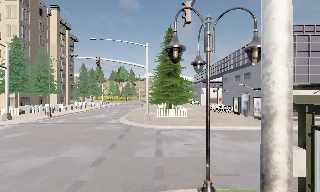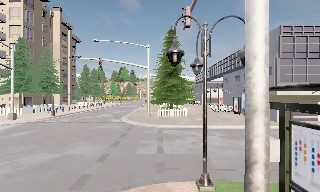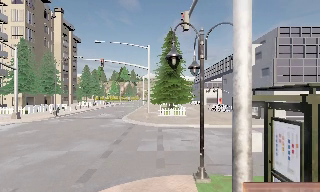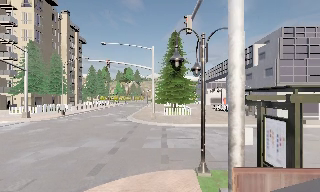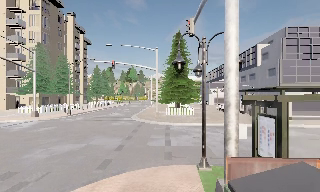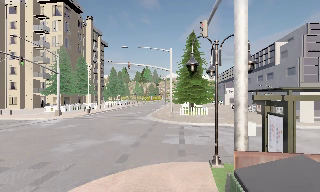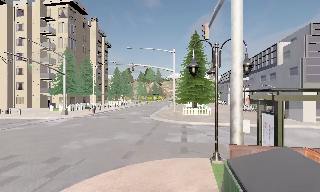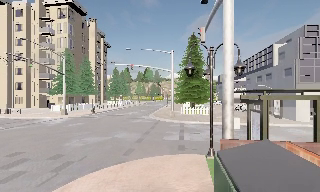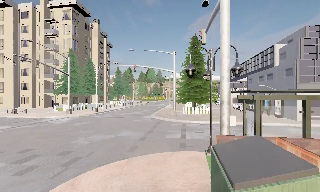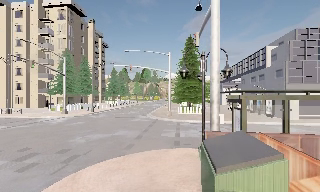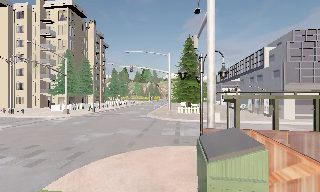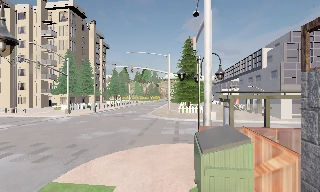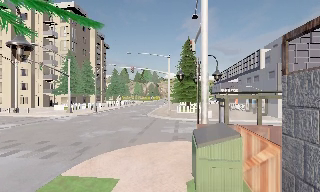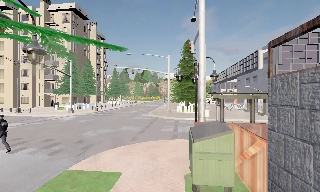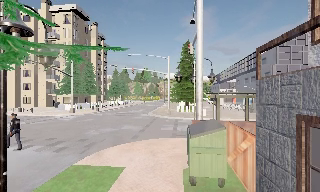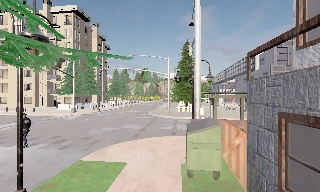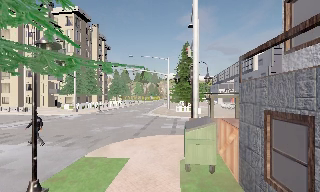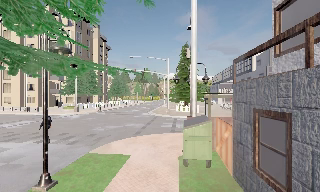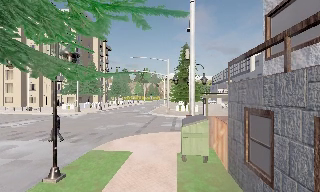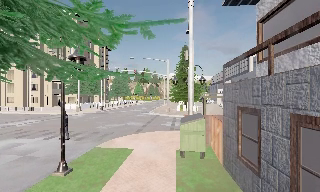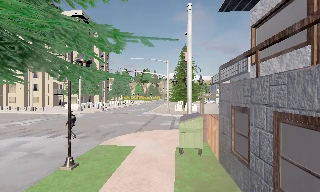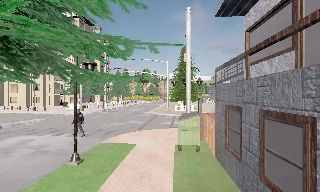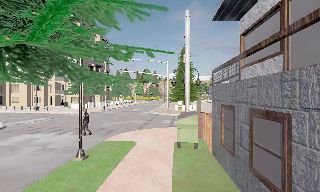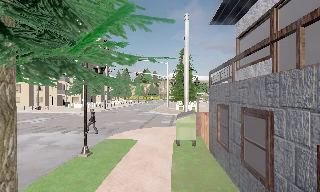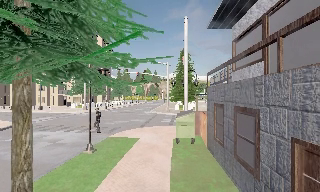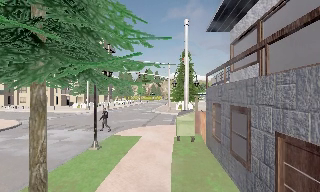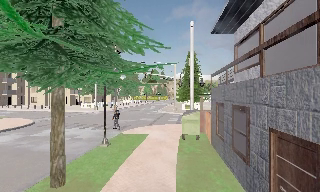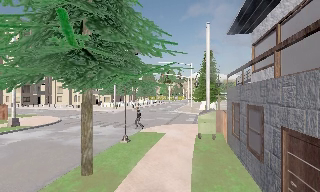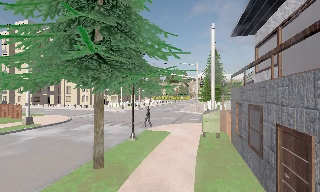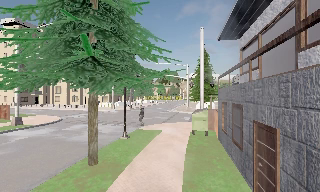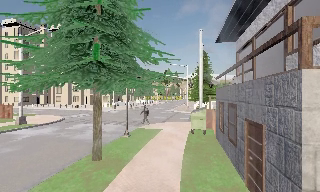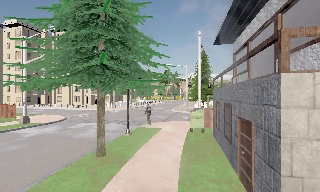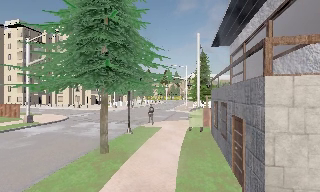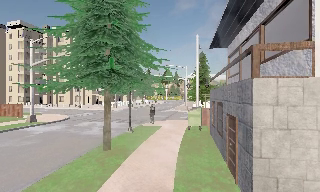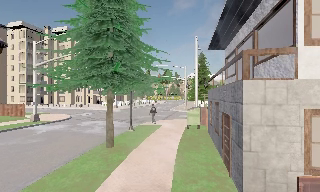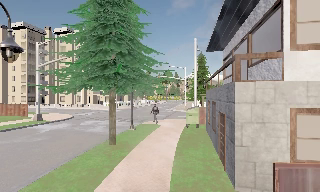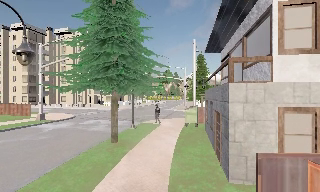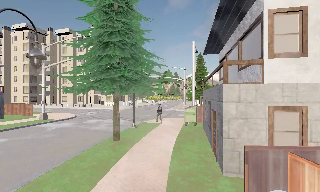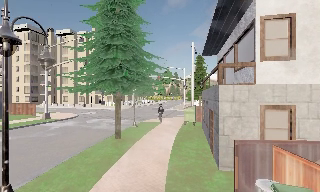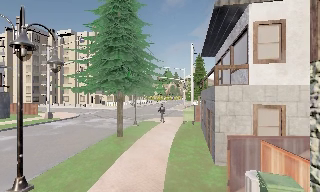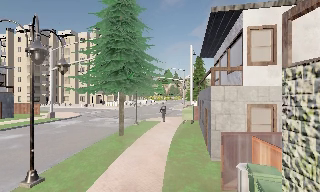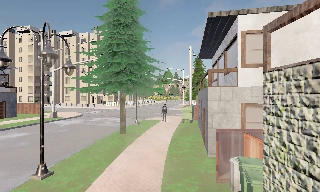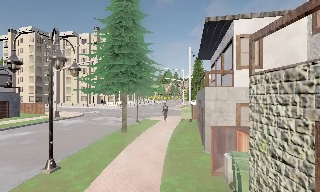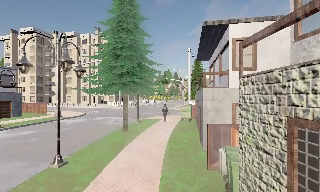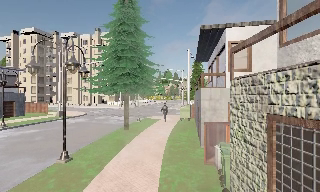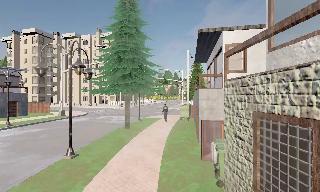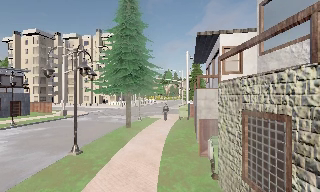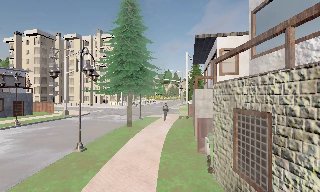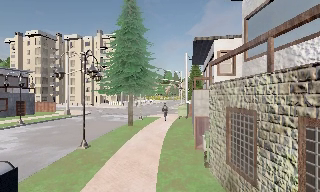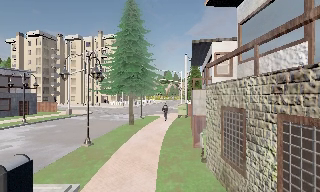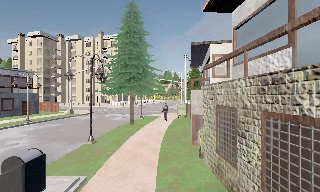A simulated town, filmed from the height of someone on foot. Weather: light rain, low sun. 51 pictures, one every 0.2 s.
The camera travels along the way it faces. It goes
backward.
0.0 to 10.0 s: The camera pans to its left, which is counterclockwise from overhead, by about 15 degrees. It travels backward, about 20 m, so what stands in front gets smaller.
The film runs backward here.
